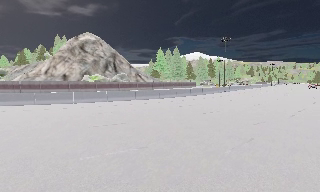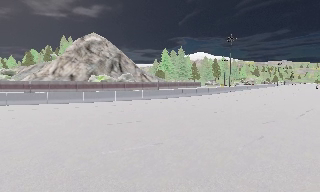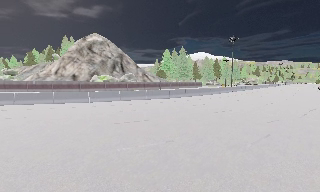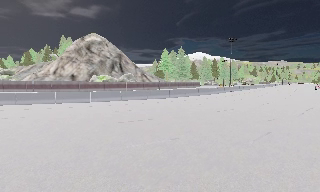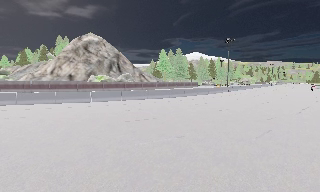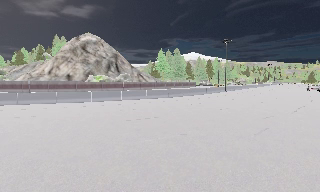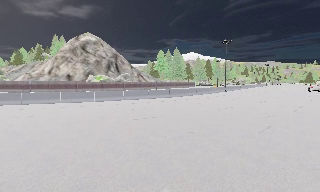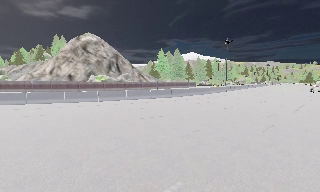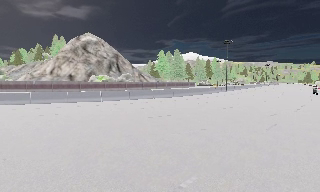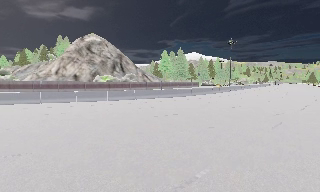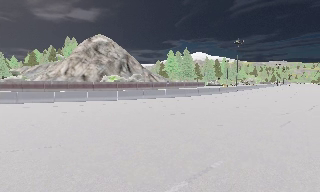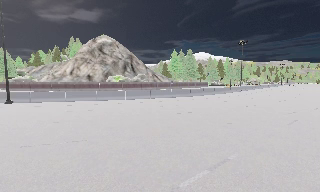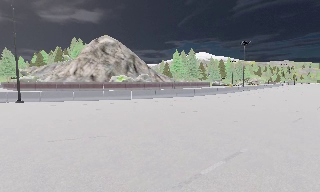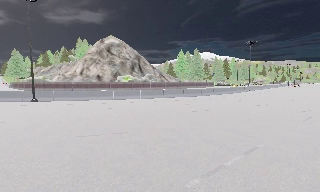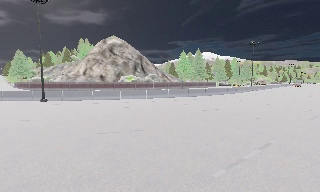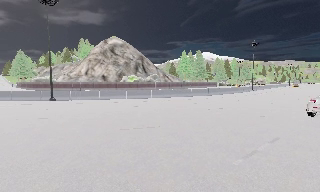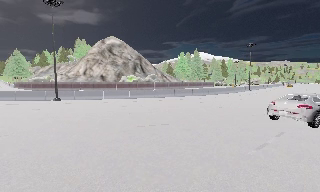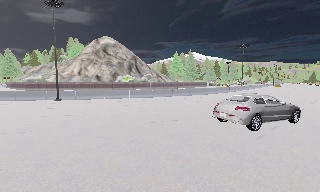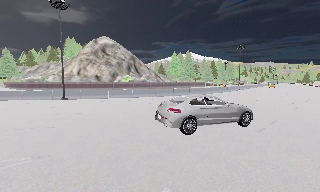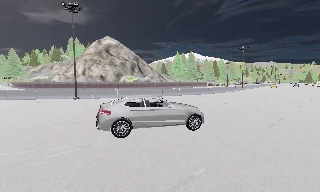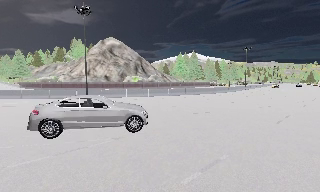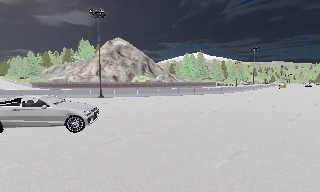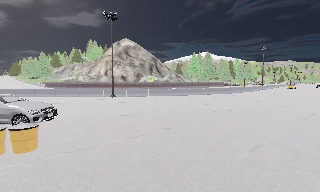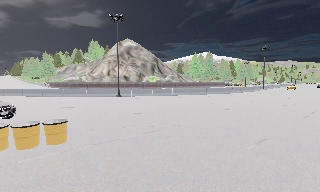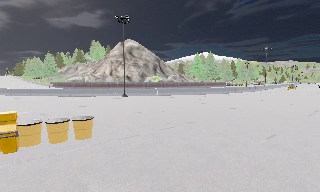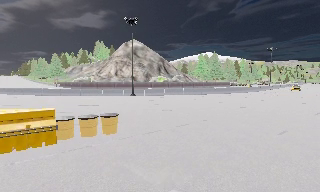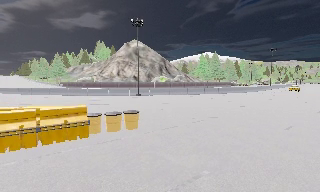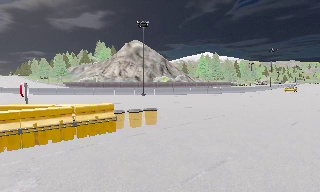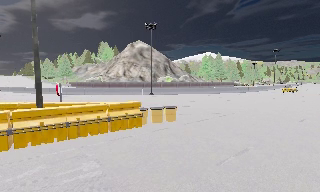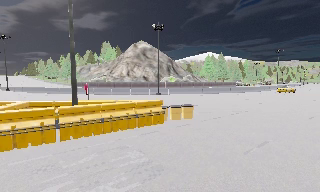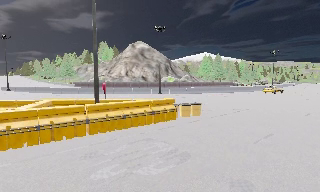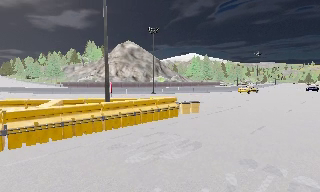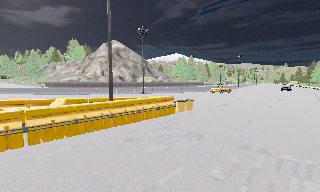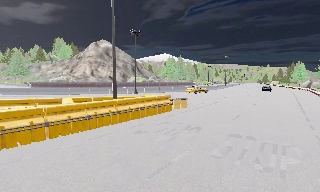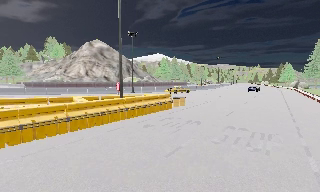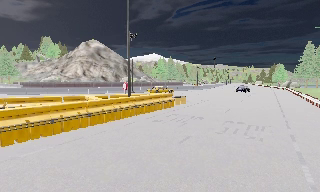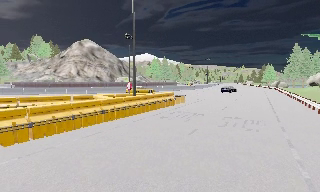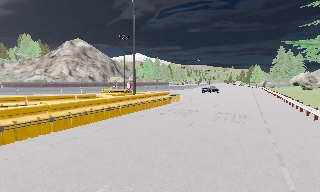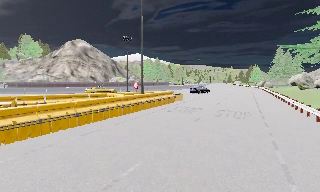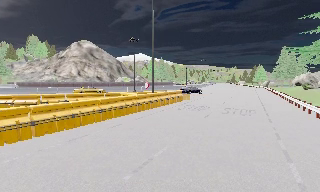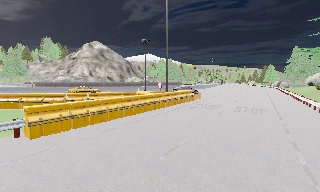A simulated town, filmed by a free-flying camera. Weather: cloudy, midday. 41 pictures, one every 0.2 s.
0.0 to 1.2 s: The camera travels to its left and backward, about 2.5 m, so close, fixed things drift to the right.
1.2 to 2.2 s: The camera travels to its left and backward, about 2.5 m, so close, fixed things drift to the right. It gains speed.
2.2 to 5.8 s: The camera travels to its left and backward, about 19 m, so close, fixed things drift to the right.
5.8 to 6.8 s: The camera pans to its right, which is clockwise from overhead, by about 20 degrees. It travels backward and to its left, about 6 m, so what stands in front gets smaller.
6.8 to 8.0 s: The camera travels backward and to its left, about 7 m, so what stands in front gets smaller.
The film runs backward here.
